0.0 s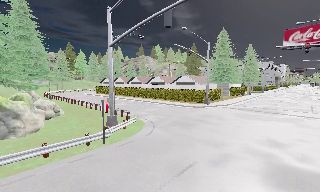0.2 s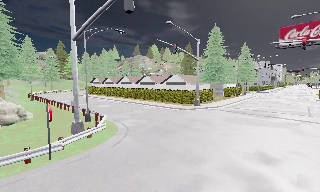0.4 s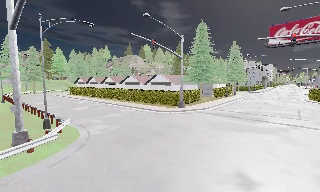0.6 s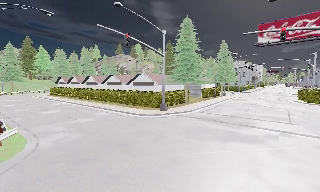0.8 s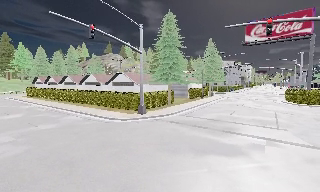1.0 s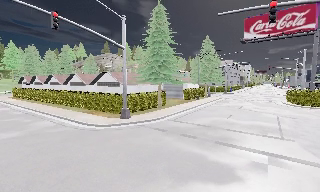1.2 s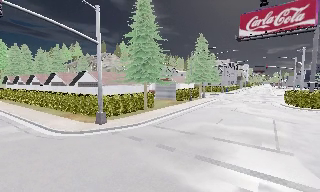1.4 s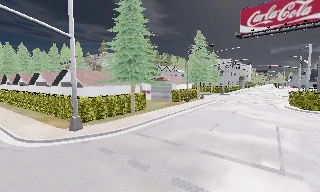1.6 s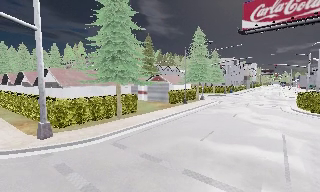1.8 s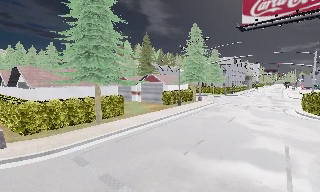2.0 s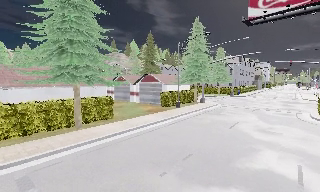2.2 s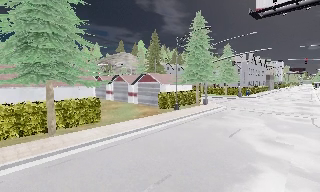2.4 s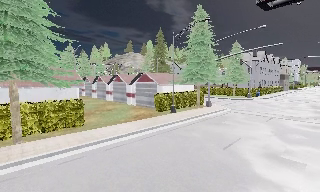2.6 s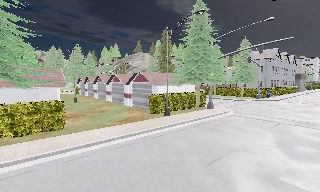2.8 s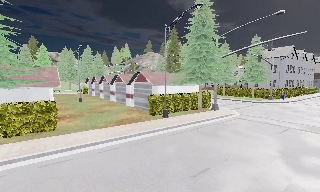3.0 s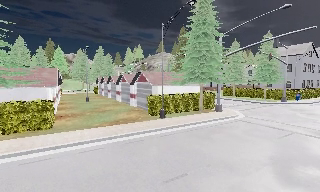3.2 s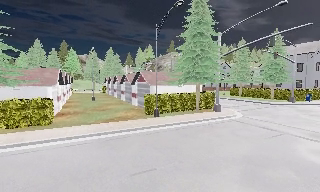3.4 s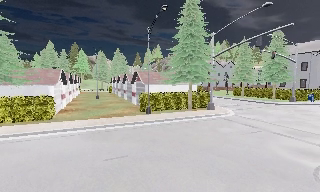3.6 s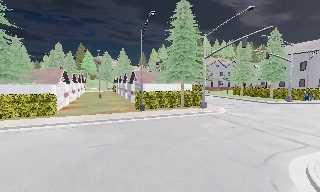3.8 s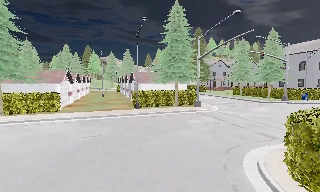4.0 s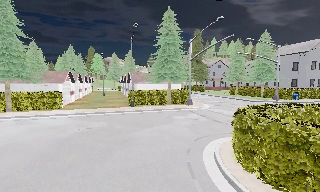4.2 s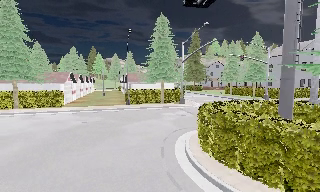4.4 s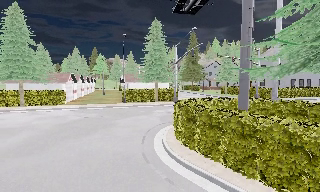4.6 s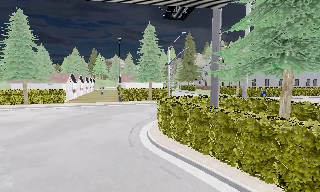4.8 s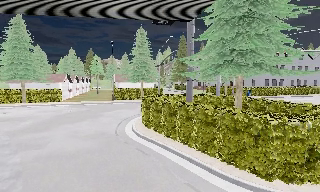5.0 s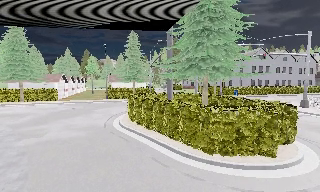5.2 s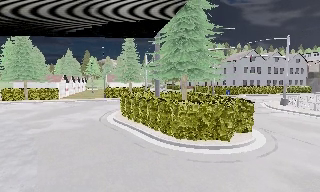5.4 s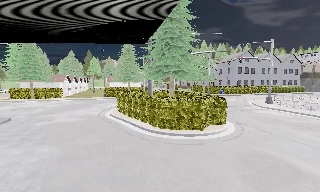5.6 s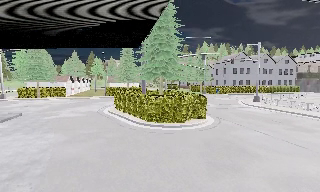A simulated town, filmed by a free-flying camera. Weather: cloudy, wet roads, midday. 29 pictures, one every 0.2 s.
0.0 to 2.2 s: The camera travels forward and to its right, about 25 m, so what stands in front looms larger.
2.2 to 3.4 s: The camera pans to its left, which is counterclockwise from overhead, by about 25 degrees. It travels to its right, about 9 m.
3.4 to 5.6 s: The camera travels backward and to its right, about 20 m, so what stands in front gets smaller.
The film runs forward here.
